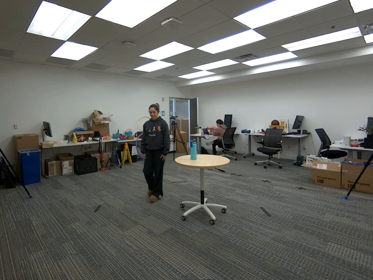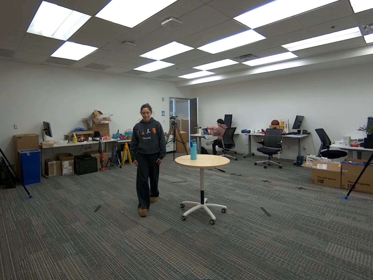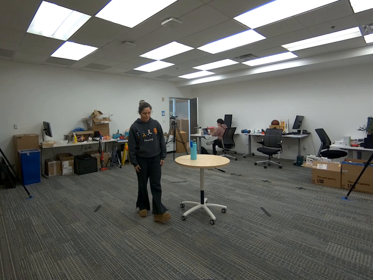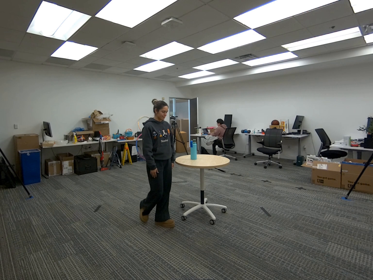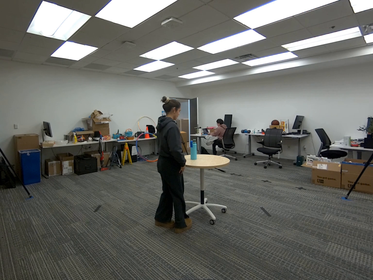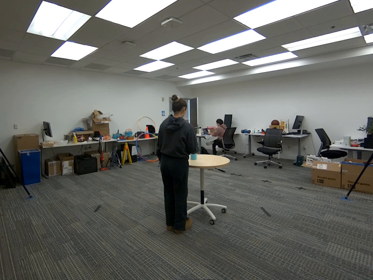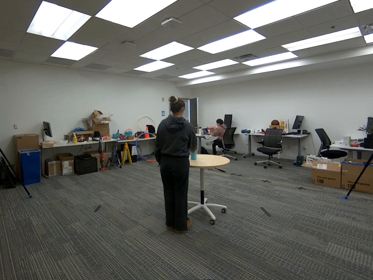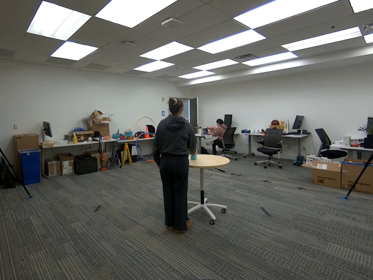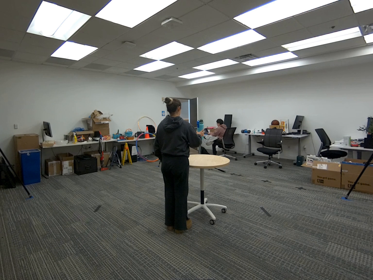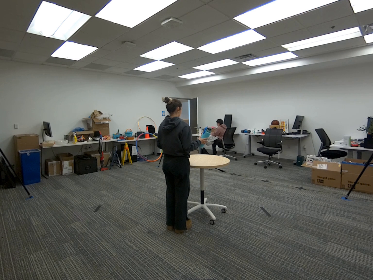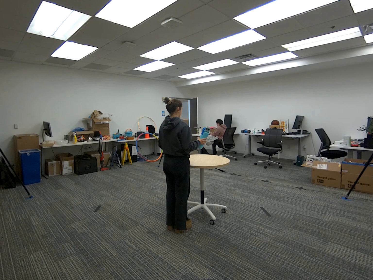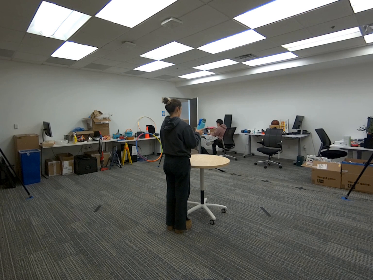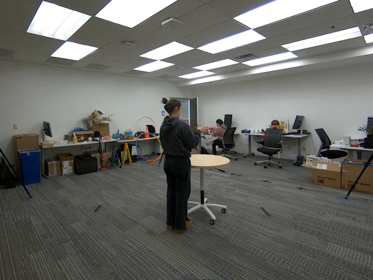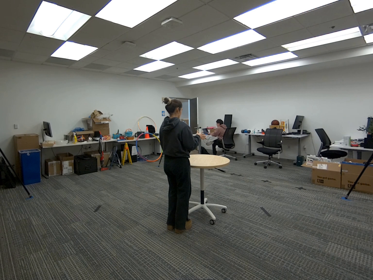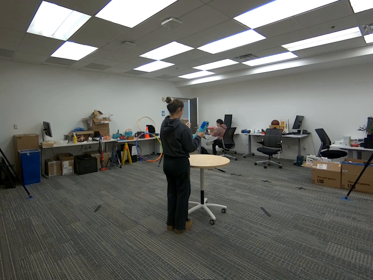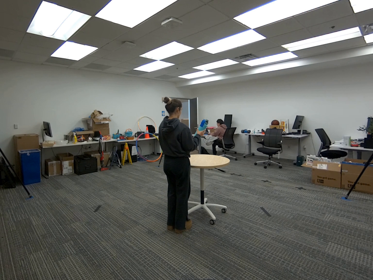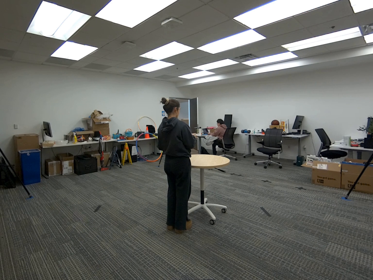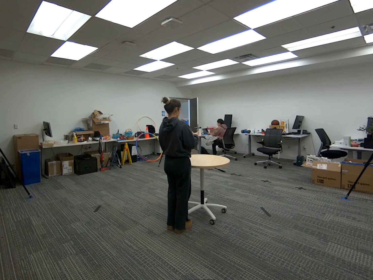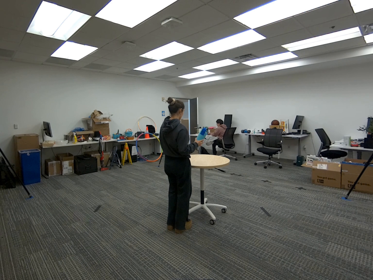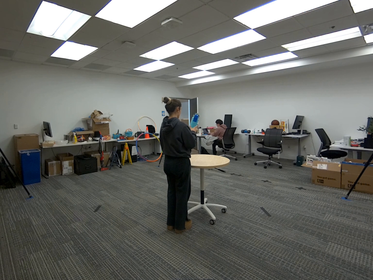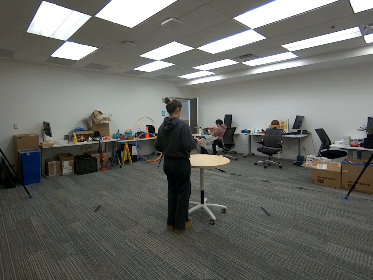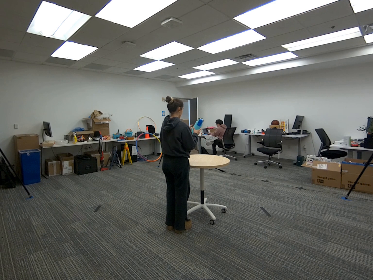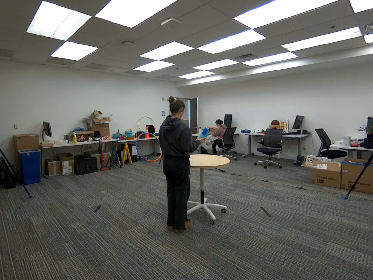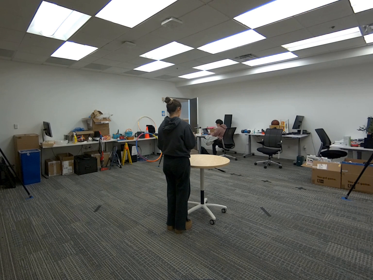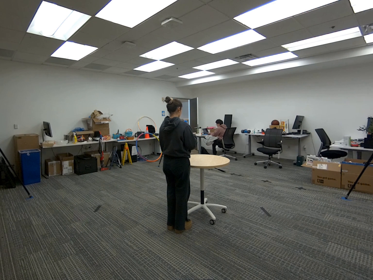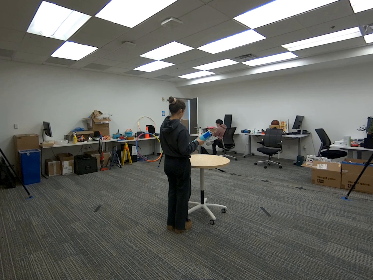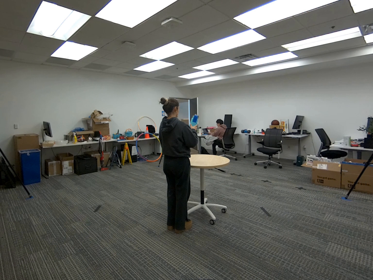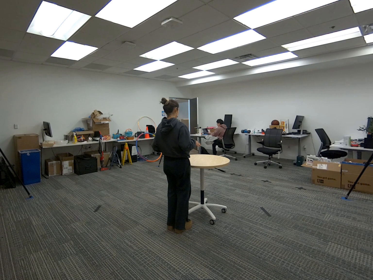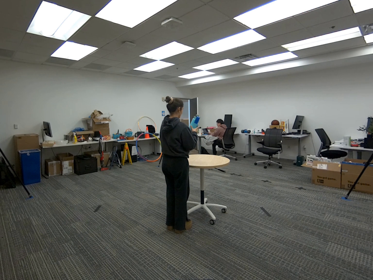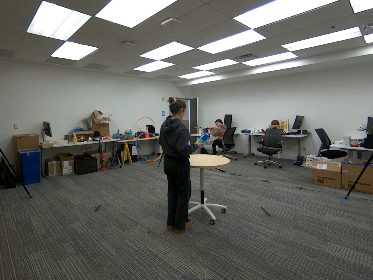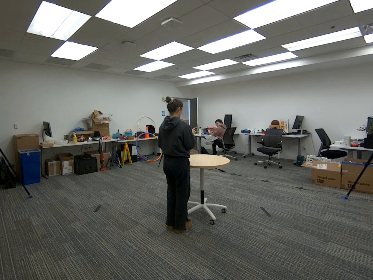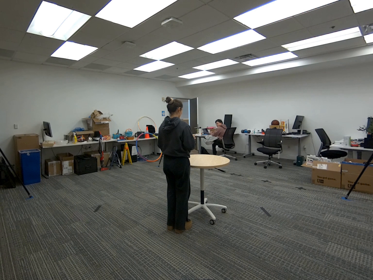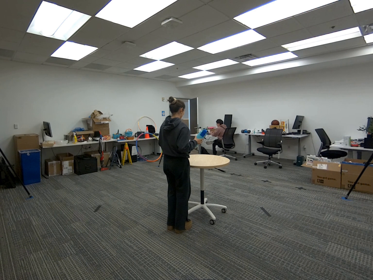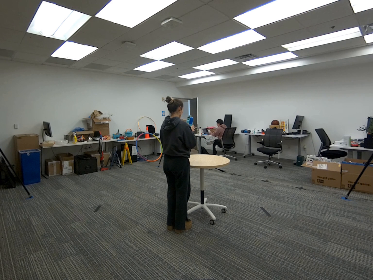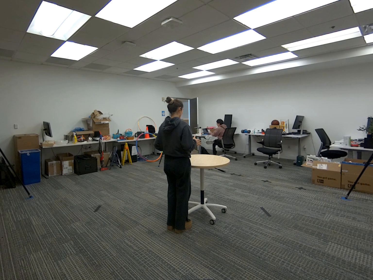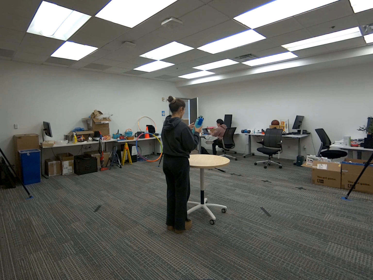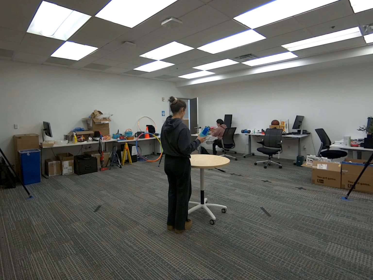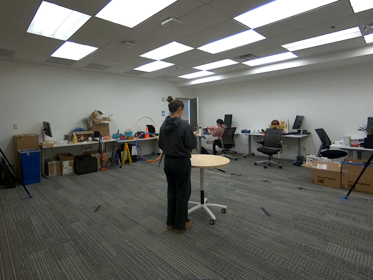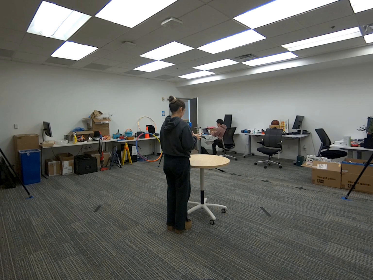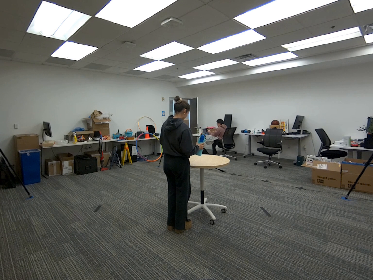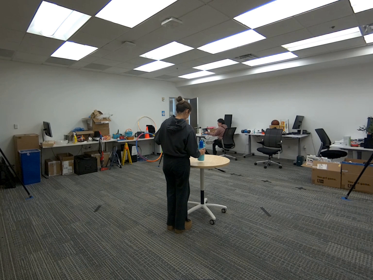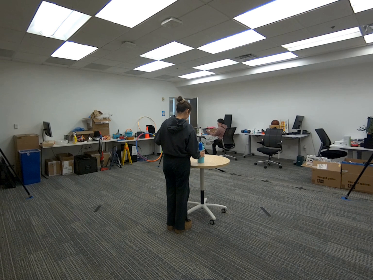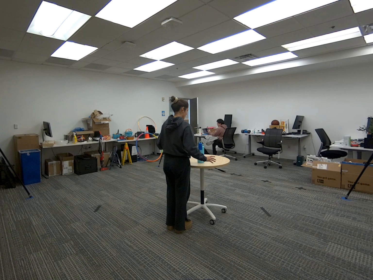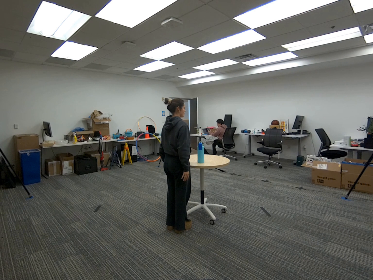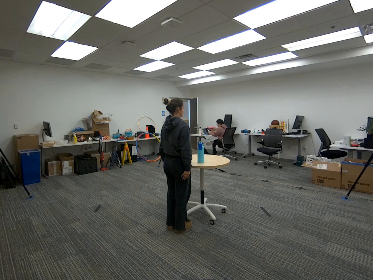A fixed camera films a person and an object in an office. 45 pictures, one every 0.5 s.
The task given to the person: Walk to the cyan water bottle on the round table. Pick it up with your right hand, toss it vertically up into the air, and catch it with your left hand. Alternate hands a few times, then place the bottle back on the table when finished.
